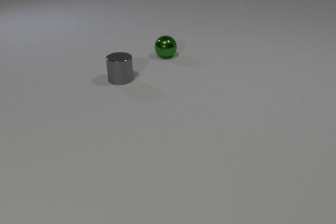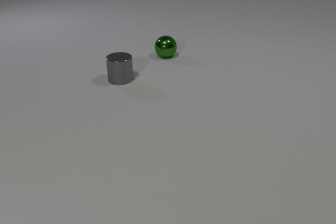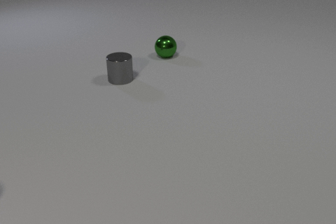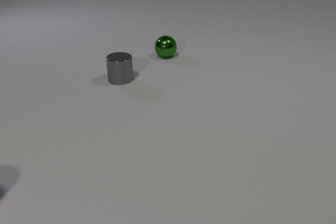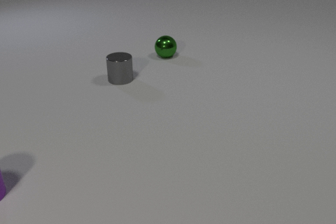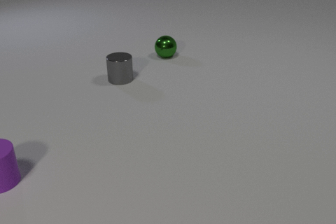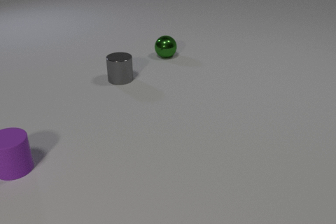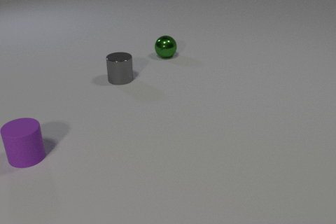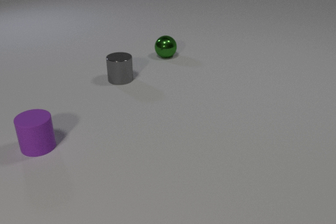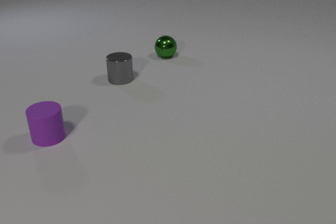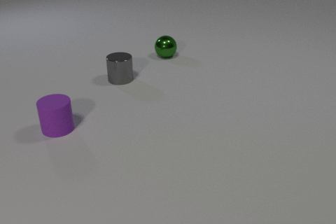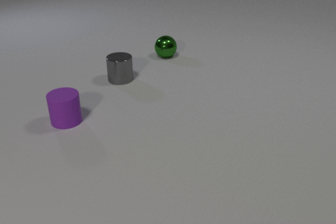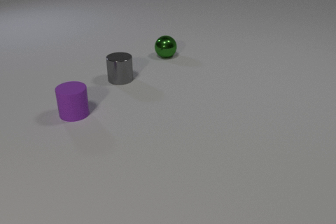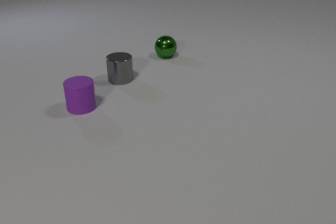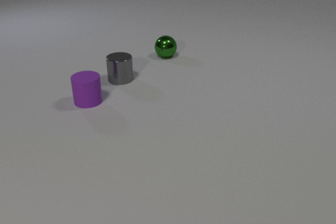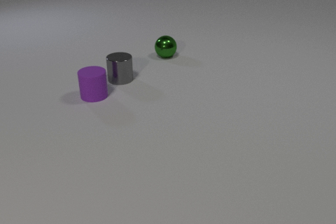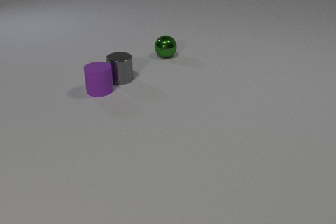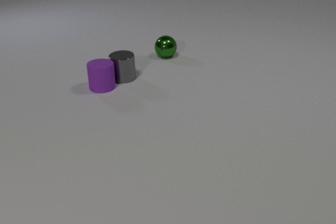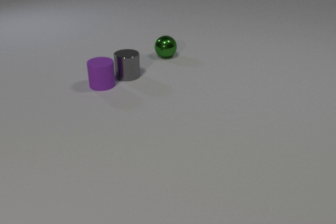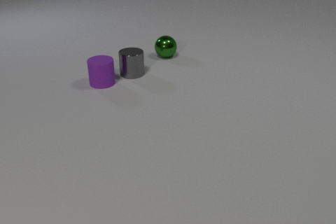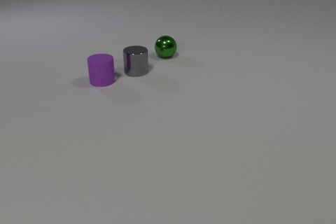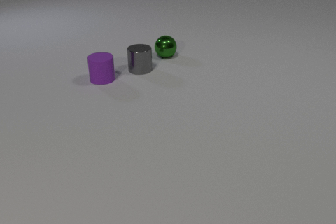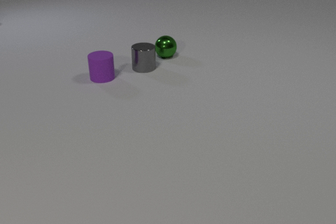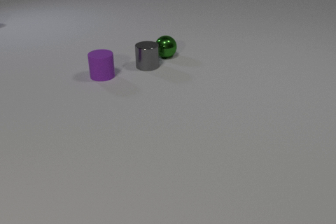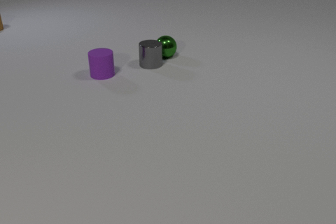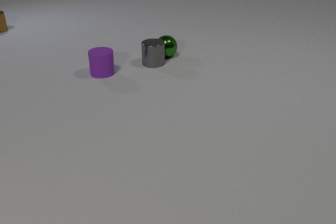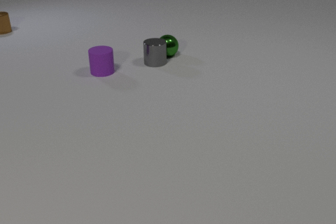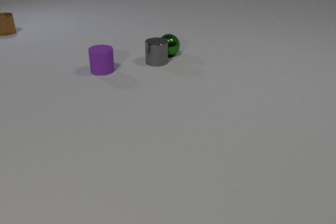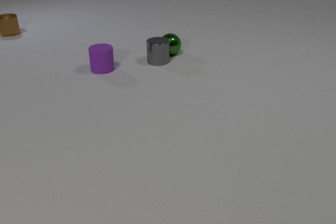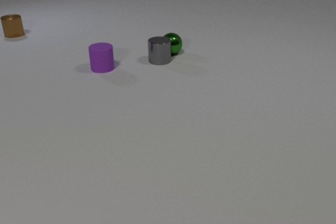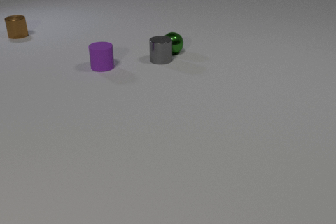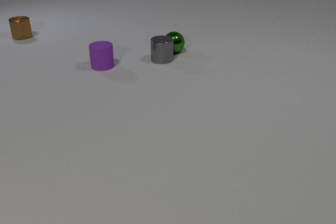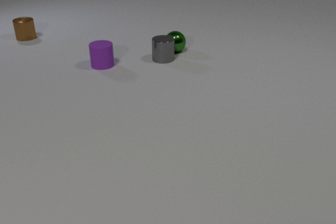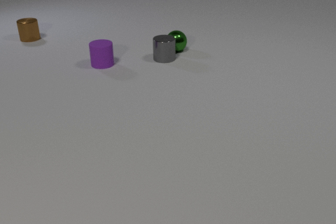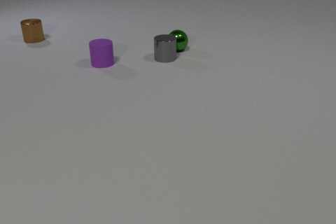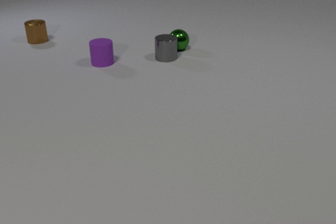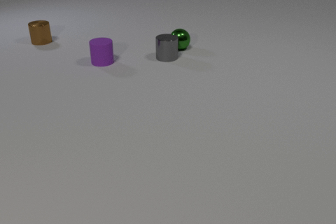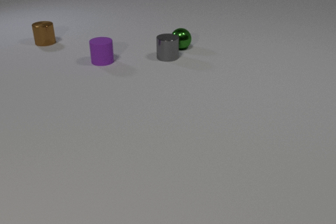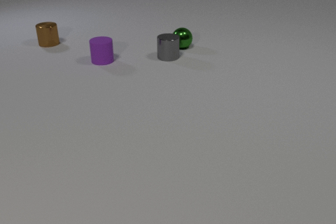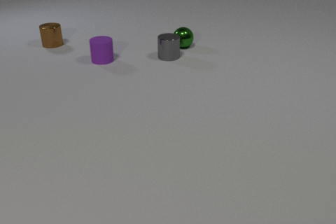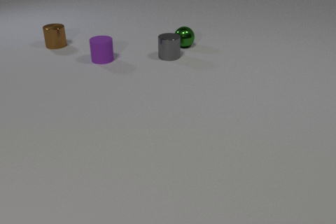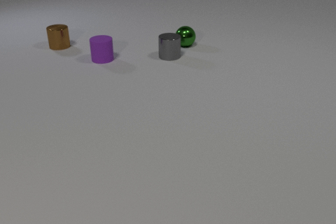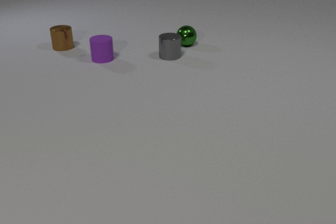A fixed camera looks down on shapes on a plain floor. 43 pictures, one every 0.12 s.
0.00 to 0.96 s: The purple rubber cylinder comes in at the left edge, slides away from the camera and to the right.
0.96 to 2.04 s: The purple rubber cylinder slides away from the camera and to the right. The purple rubber cylinder and the gray metal cylinder collide.
2.04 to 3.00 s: The purple rubber cylinder slides away from the camera. The gray metal cylinder slides away from the camera and to the right. The brown metal cylinder comes in at the left edge, slides toward the camera and to the right. The gray metal cylinder and the green metal sphere collide.
3.00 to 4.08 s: The purple rubber cylinder slides away from the camera. The gray metal cylinder slides away from the camera and to the right. The green metal sphere rolls away from the camera and to the right. The brown metal cylinder slides toward the camera and to the right.
4.08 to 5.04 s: The purple rubber cylinder slides away from the camera. The gray metal cylinder slides away from the camera and to the right. The green metal sphere rolls away from the camera and to the right. The brown metal cylinder slides toward the camera and to the right.
What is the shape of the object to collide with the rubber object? cylinder.
What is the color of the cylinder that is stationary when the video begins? gray.
Are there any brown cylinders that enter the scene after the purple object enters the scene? yes.
